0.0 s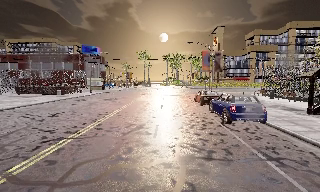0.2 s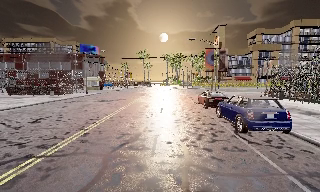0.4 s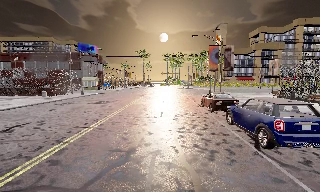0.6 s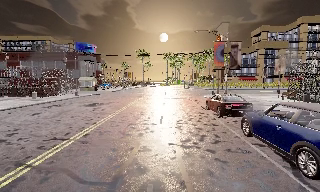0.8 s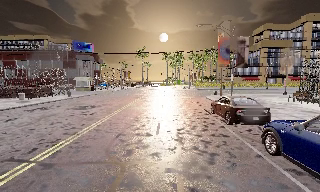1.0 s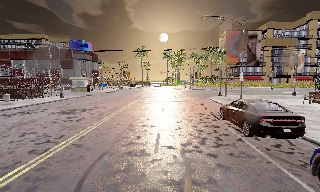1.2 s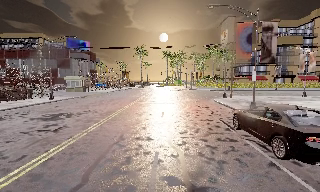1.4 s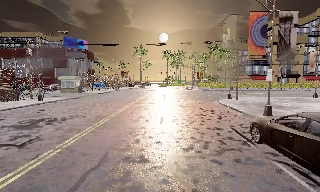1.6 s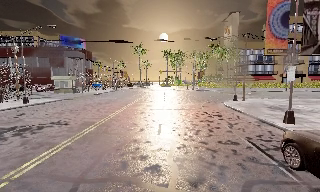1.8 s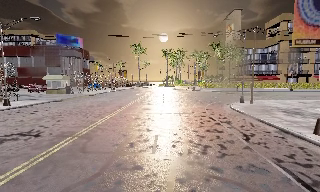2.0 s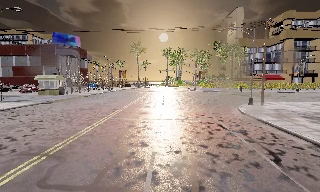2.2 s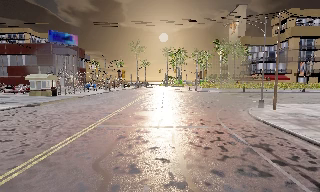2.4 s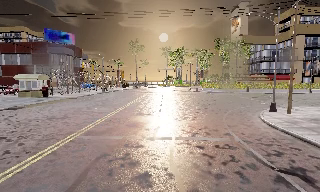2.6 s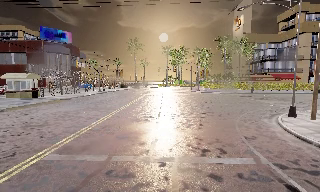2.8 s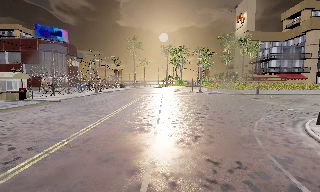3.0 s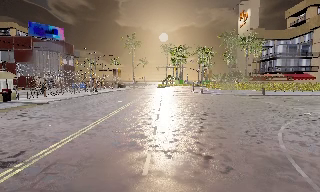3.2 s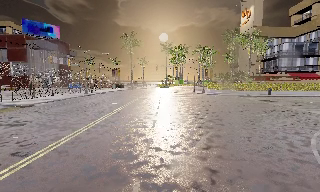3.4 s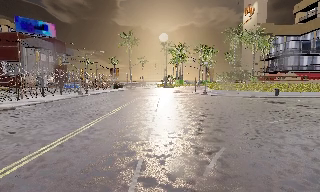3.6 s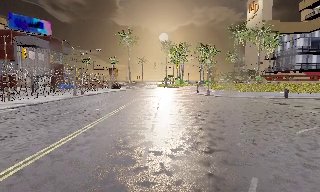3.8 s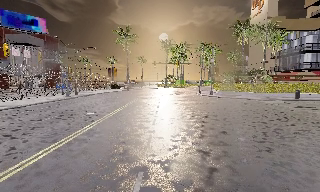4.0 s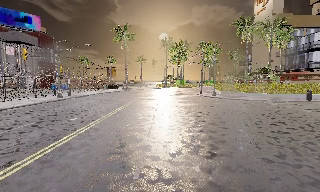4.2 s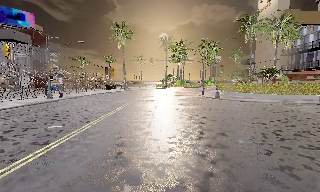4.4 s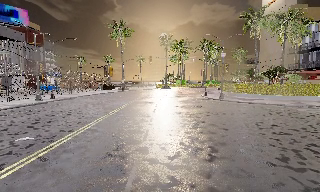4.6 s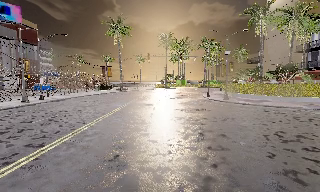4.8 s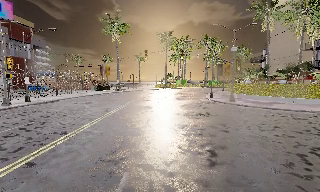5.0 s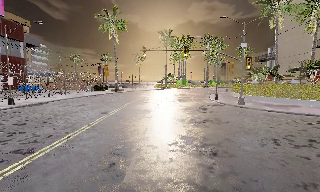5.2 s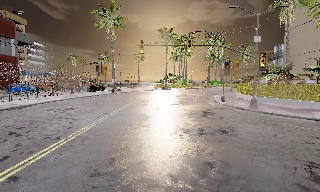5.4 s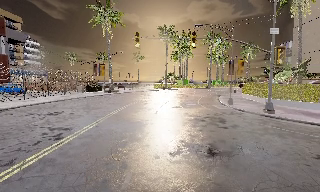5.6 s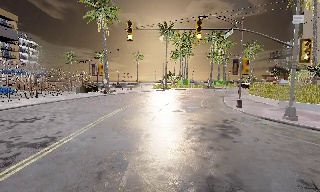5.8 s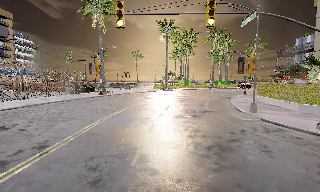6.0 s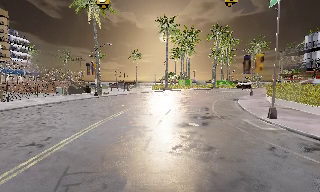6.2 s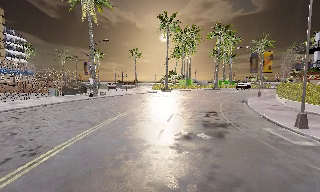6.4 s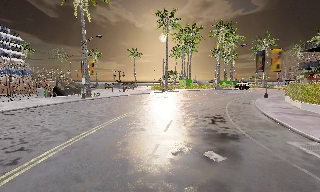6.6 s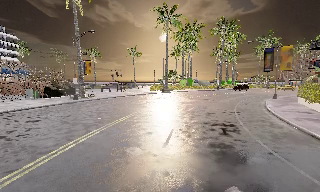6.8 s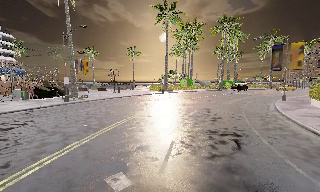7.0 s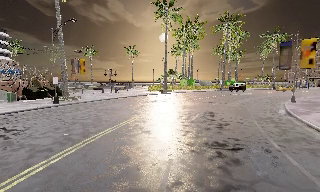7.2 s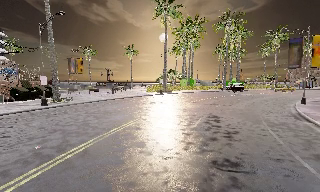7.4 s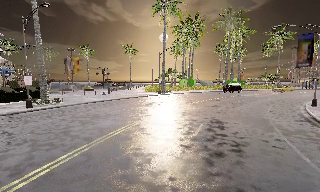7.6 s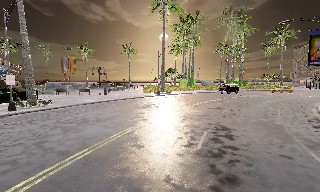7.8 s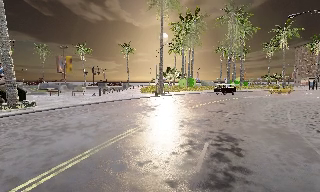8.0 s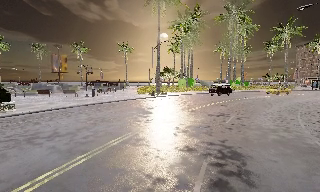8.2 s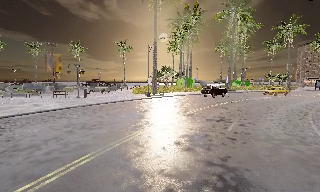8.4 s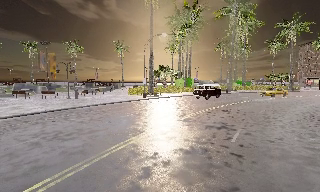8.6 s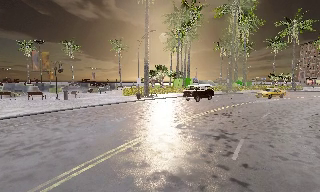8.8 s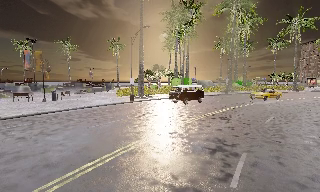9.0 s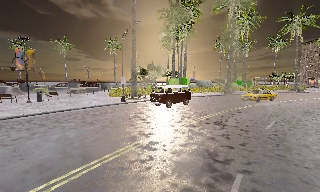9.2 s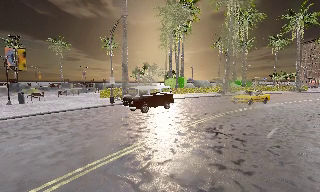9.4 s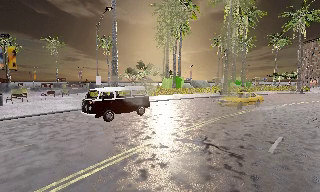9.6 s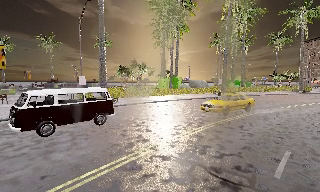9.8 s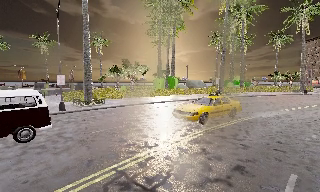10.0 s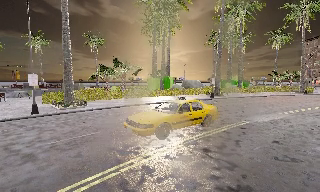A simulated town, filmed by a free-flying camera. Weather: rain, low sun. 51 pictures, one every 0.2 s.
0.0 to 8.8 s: The camera travels forward, about 75 m, so what stands in front looms larger.
8.8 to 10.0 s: The camera travels forward and to its right, about 10 m, so what stands in front looms larger.
The film runs forward here.
